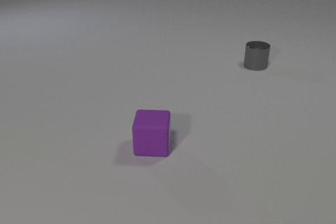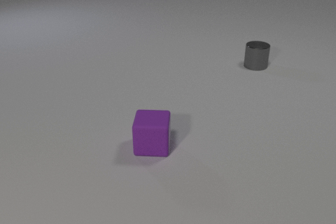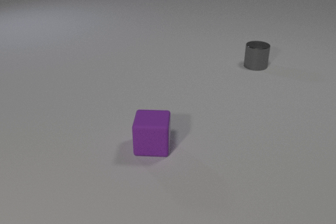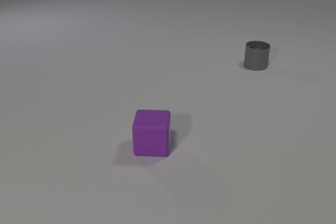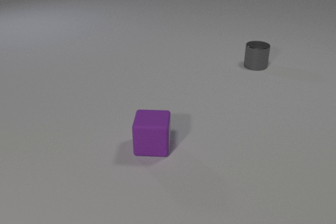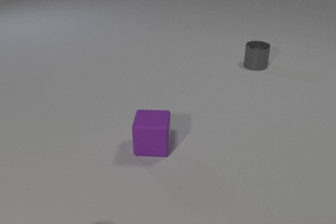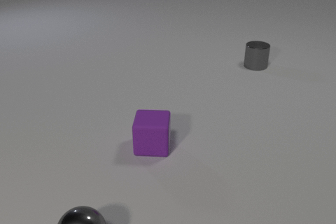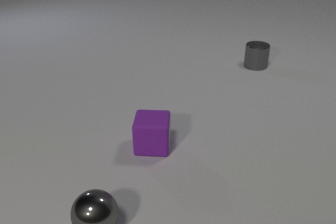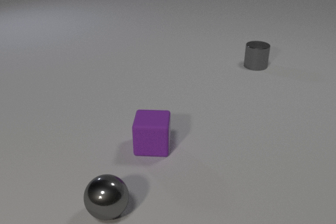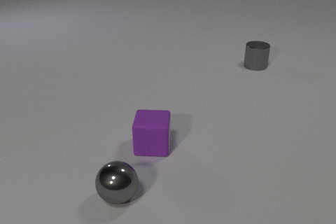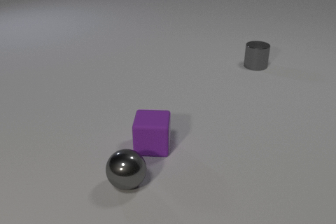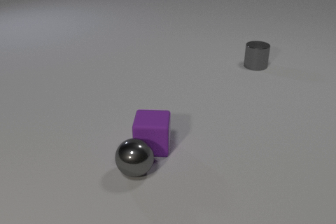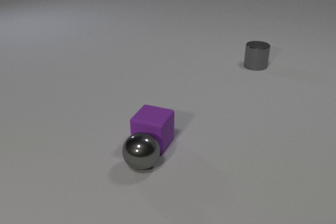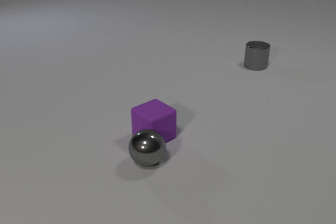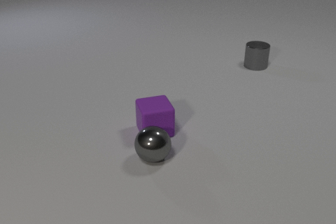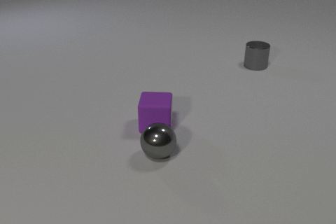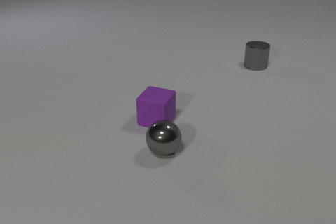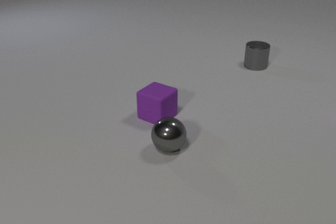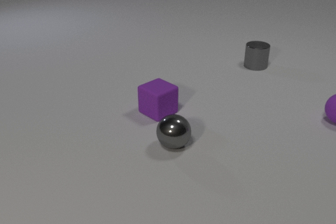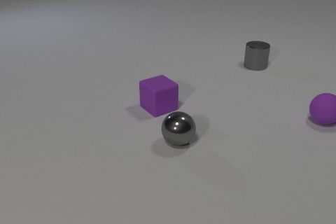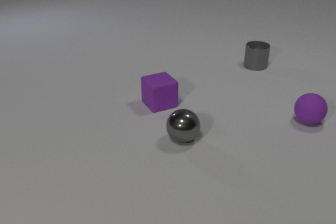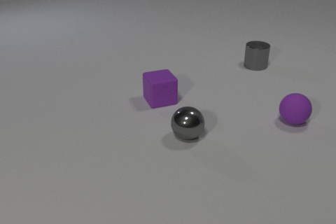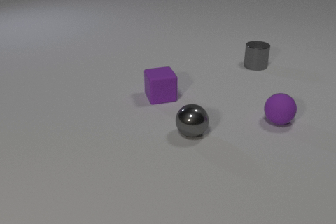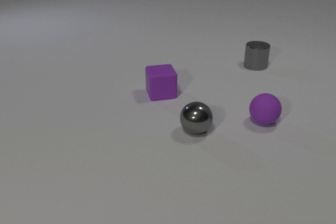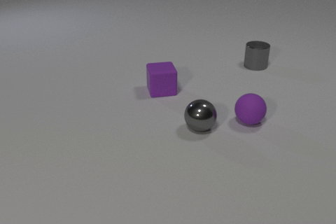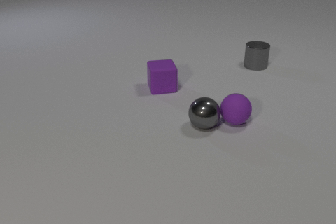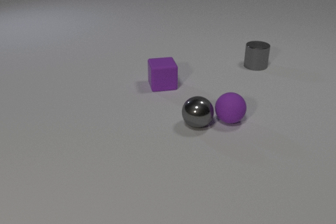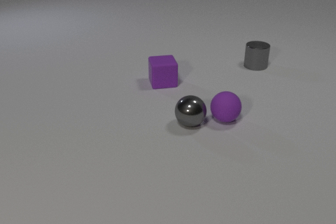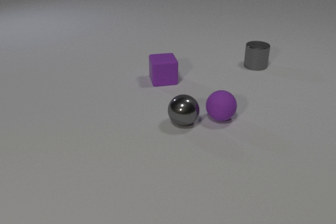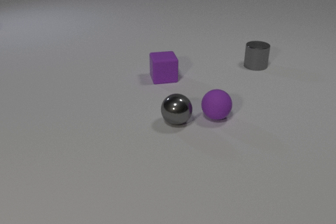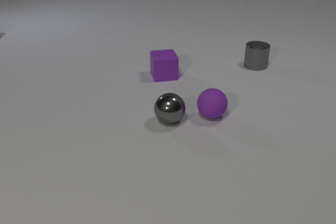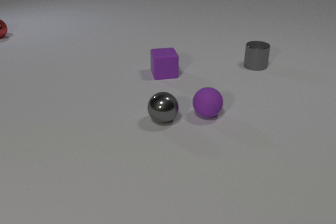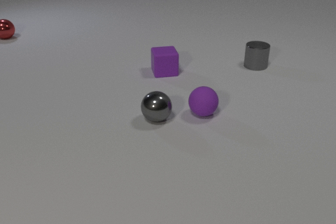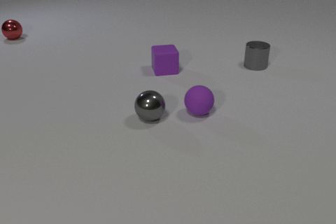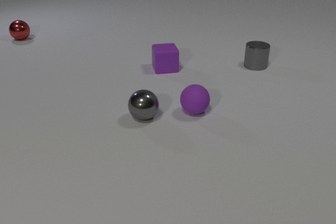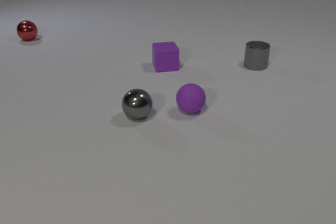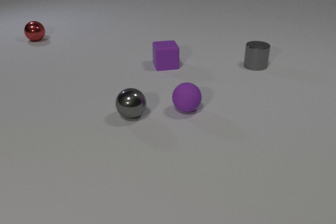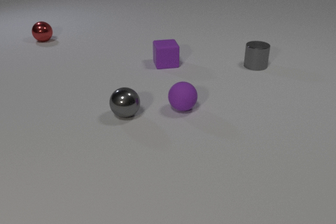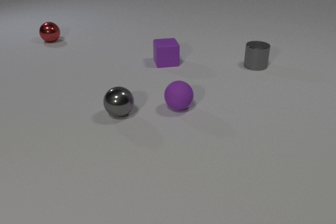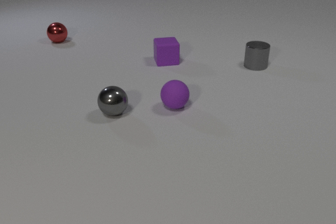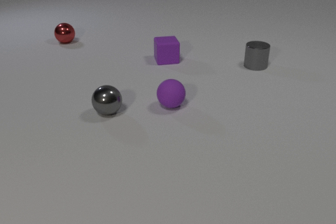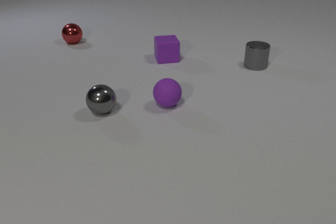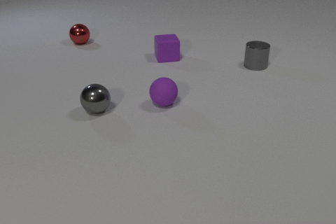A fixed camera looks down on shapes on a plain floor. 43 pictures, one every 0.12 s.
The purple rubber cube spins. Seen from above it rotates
clockwise.
The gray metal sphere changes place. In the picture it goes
away from the camera.
0.00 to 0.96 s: The gray metal sphere comes in at the bottom edge, rolls away from the camera and to the right.
0.96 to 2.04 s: The gray metal sphere rolls away from the camera and to the right. The purple rubber cube slides away from the camera, spins clockwise seen from above by about 120 degrees, its near face sliding to the left. The gray metal sphere and the purple rubber cube collide.
2.04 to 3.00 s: The gray metal sphere rolls away from the camera and to the right. The purple rubber cube slides away from the camera, spins so that its near face slides to the left, clockwise seen from above. The purple rubber sphere comes in at the right edge, rolls to the left. The gray metal sphere and the purple rubber sphere collide.
3.00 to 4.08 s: The gray metal sphere rolls to the left. The purple rubber cube slides away from the camera. The purple rubber sphere rolls to the left. The red metal sphere comes in at the left edge, rolls to the right and toward the camera.
4.08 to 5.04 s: The gray metal sphere rolls to the left and away from the camera. The purple rubber cube slides away from the camera. The purple rubber sphere rolls to the left and away from the camera. The red metal sphere rolls to the right and toward the camera.
What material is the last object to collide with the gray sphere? rubber.
What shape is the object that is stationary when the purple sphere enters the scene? cylinder.
How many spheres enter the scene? 3.
